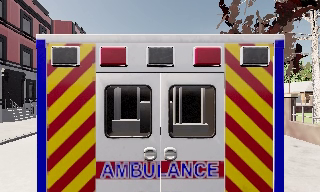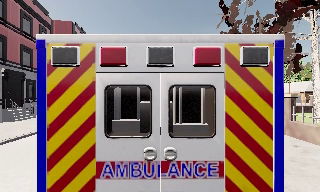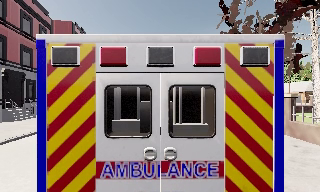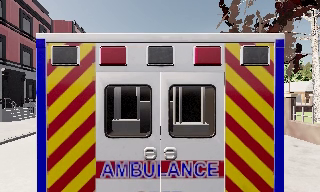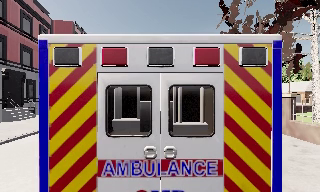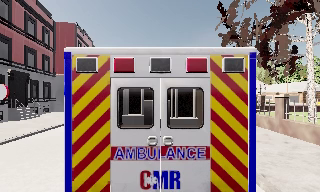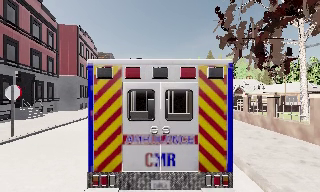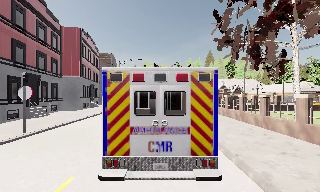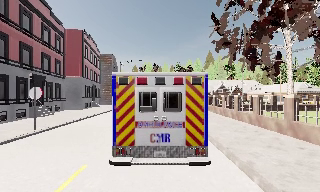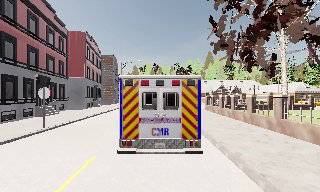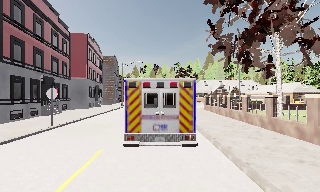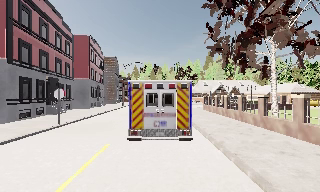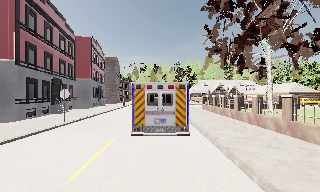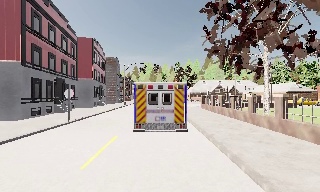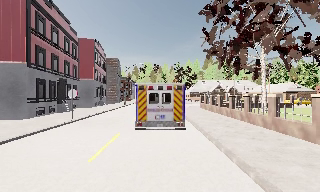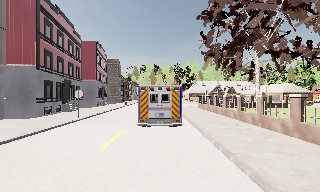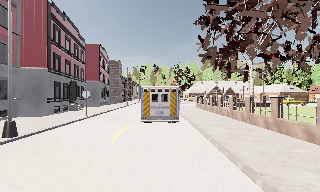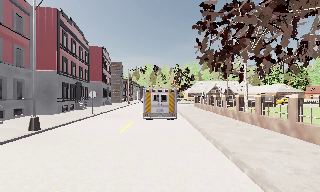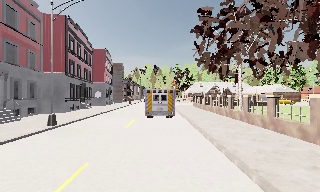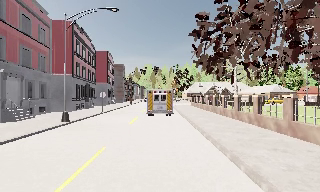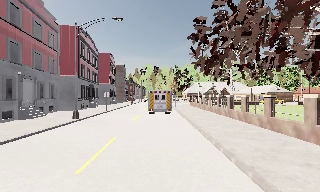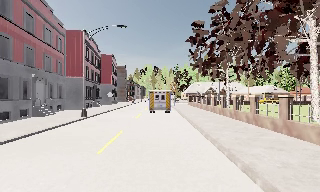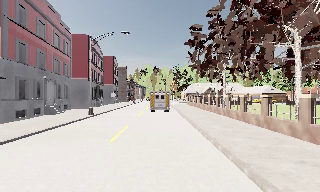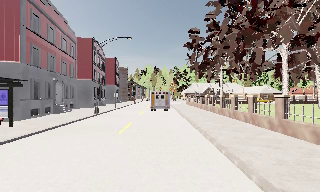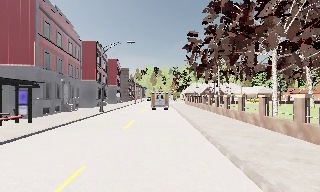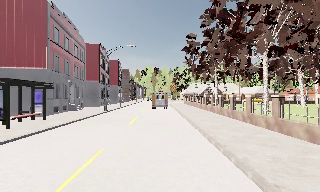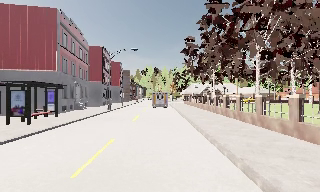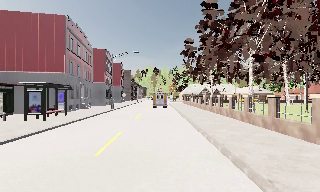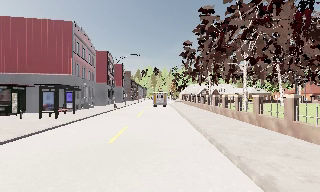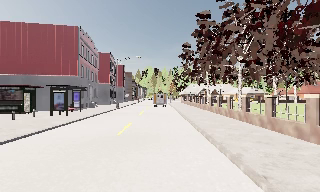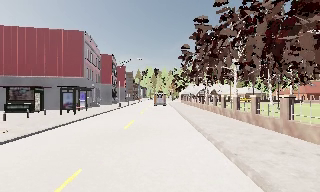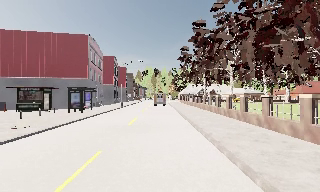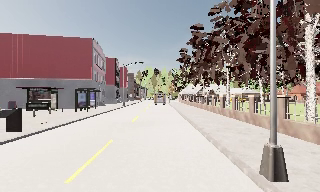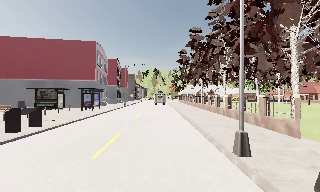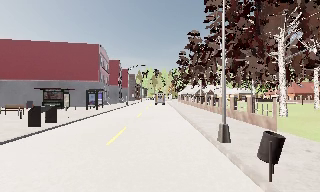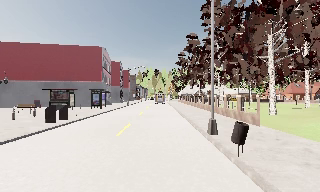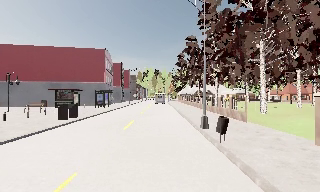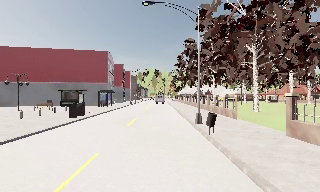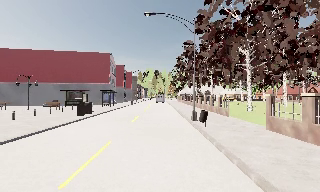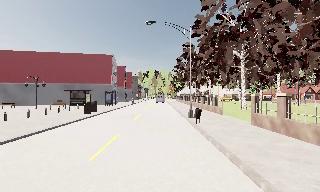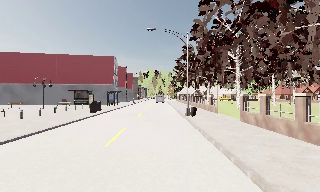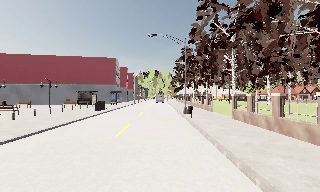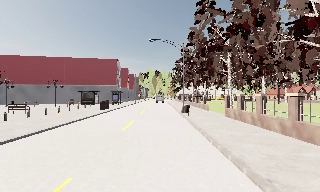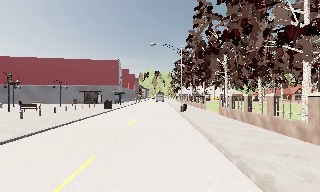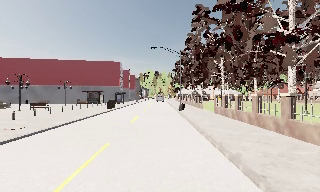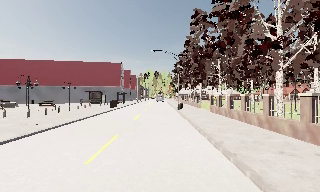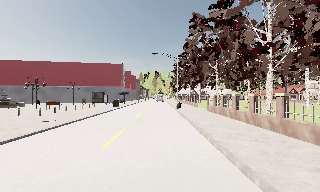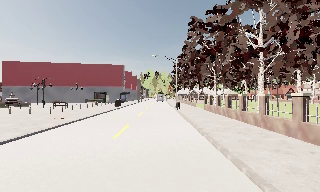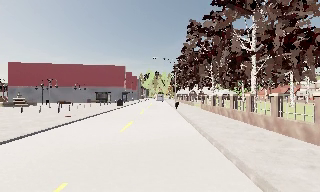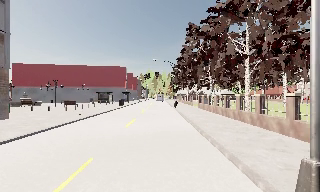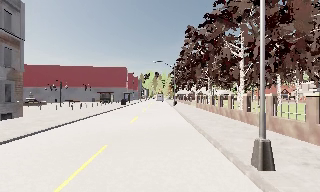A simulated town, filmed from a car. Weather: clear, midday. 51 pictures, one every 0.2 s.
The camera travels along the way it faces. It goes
backward.
0.0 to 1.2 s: The camera travels backward, about 1 m, so what stands in front gets smaller. It gains speed.
1.2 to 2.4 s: The camera travels backward, about 4 m, so what stands in front gets smaller.
2.4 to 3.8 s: The camera travels backward, about 7 m, so what stands in front gets smaller. It gains speed.
3.8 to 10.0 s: The camera travels backward, about 40 m, so what stands in front gets smaller.
The film runs backward here.
